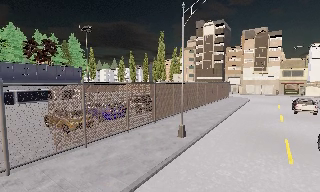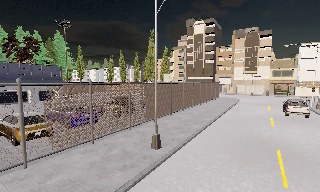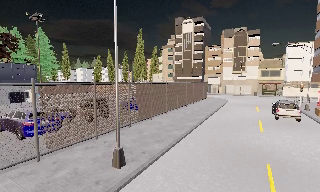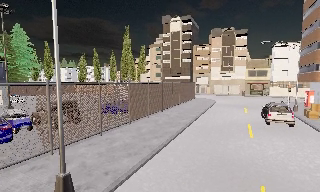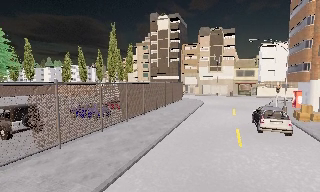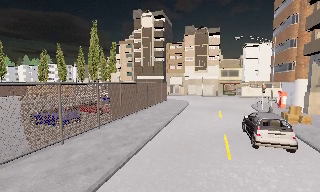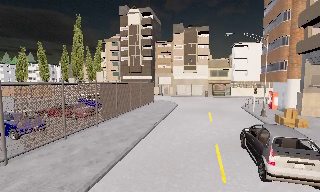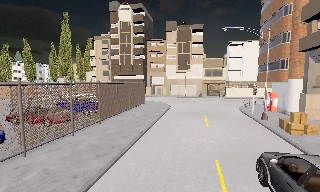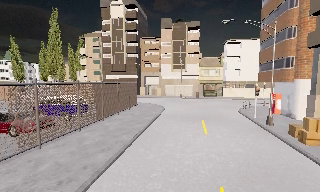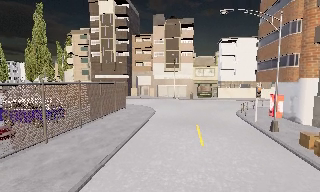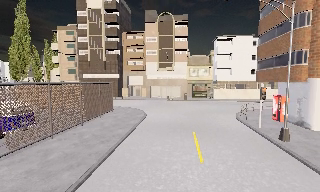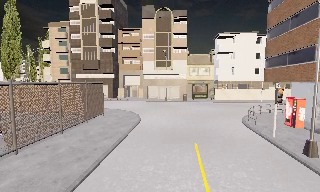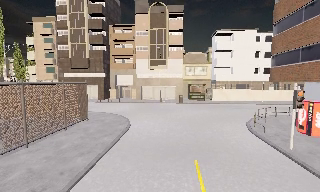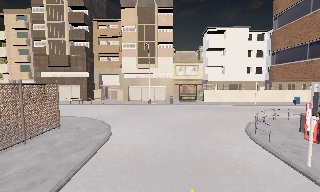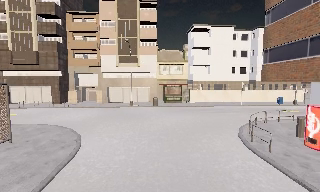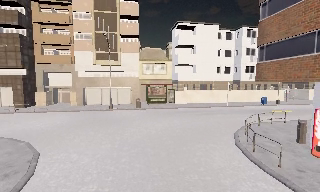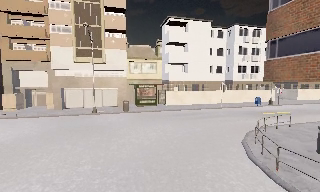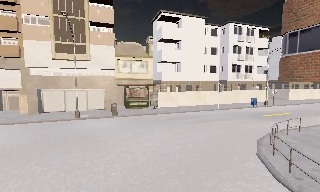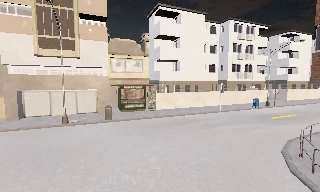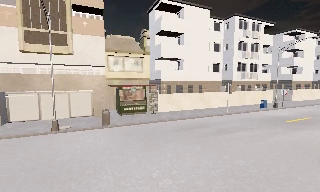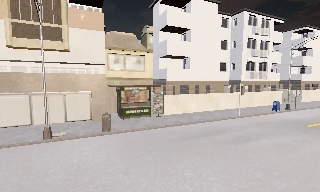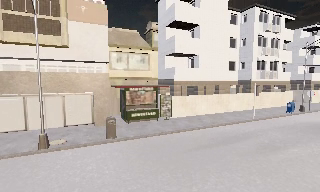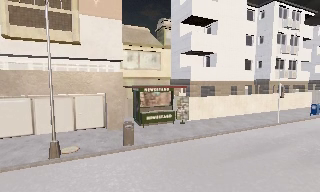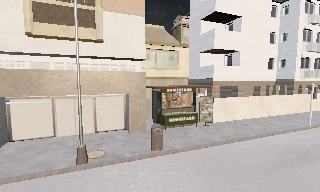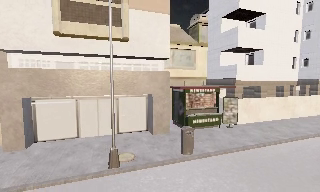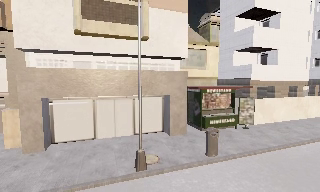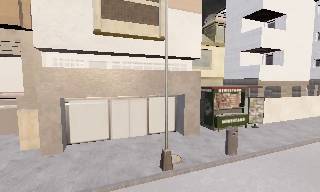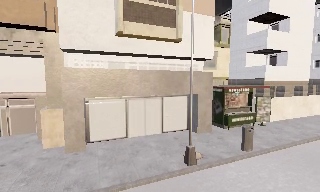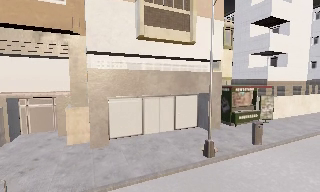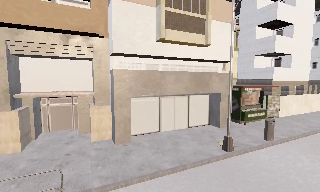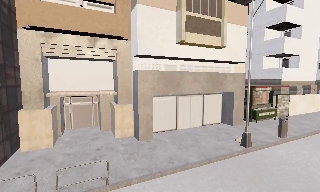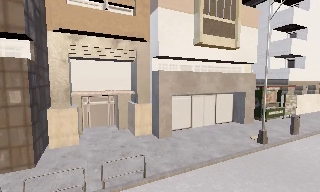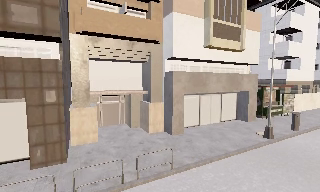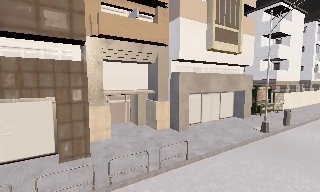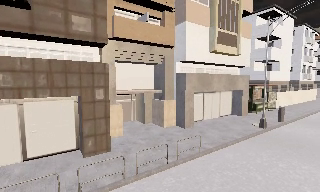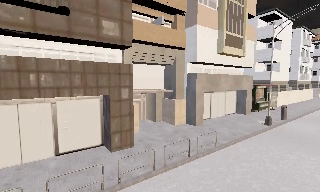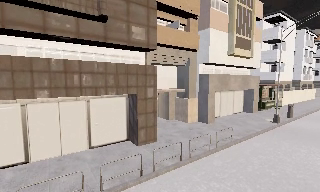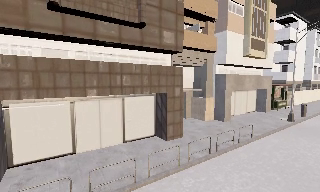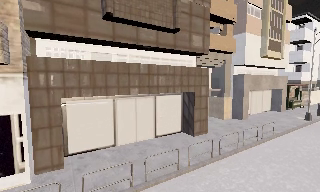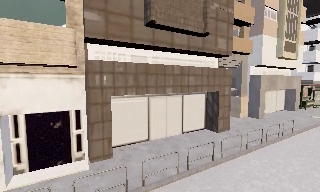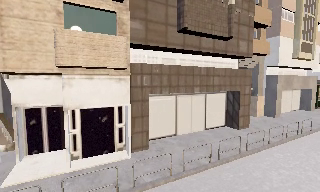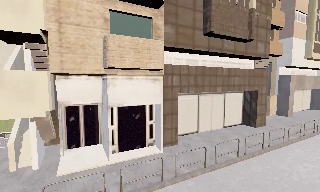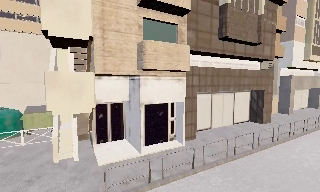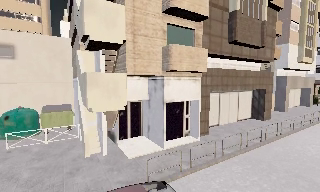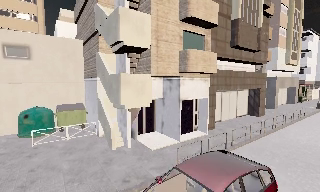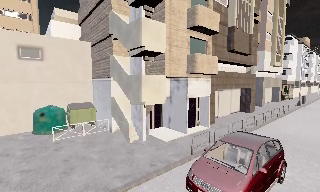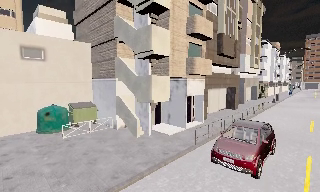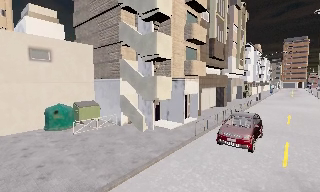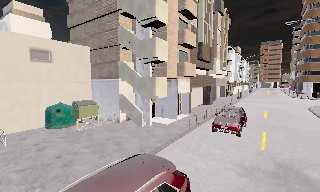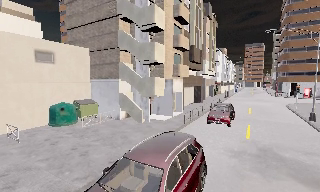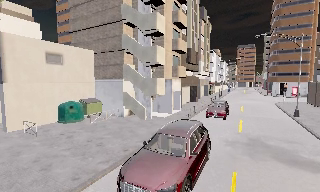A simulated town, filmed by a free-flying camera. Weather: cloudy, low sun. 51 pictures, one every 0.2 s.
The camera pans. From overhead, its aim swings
clockwise.
0.0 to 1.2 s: The scene slides to the left, as the camera pans about 20 degrees to its right. It travels forward and to its right, about 11 m, so what stands in front looms larger.
1.2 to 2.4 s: The camera travels forward, about 11 m, so what stands in front looms larger.
2.4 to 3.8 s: The camera pans to its right, which is clockwise from overhead, by about 30 degrees. It travels forward, about 12 m, so what stands in front looms larger.
3.8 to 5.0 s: The camera travels to its left and forward, about 8 m, so close, fixed things drift to the right.
5.0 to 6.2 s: The camera travels to its left, about 7 m, so close, fixed things drift to the right.
6.2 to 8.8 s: The camera travels to its left and backward, about 18 m, so close, fixed things drift to the right.
8.8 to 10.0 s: The camera pans to its right, which is clockwise from overhead, by about 25 degrees. It travels backward and to its left, about 9 m, so what stands in front gets smaller.
The film runs backward here.
